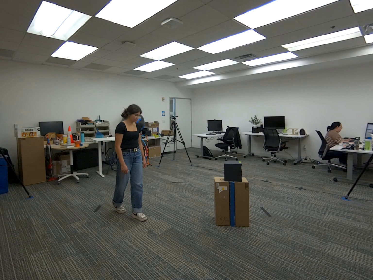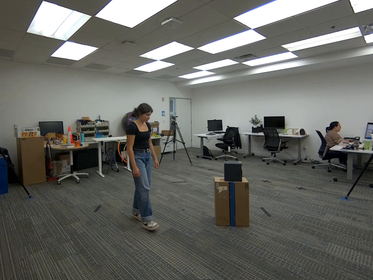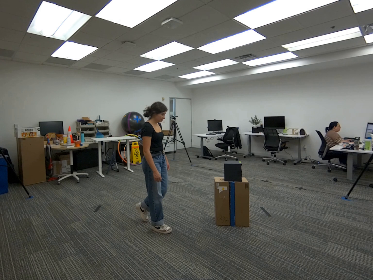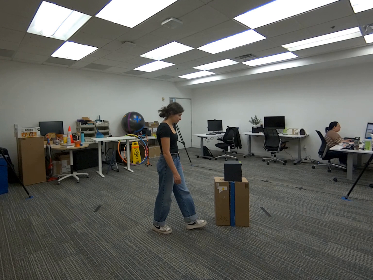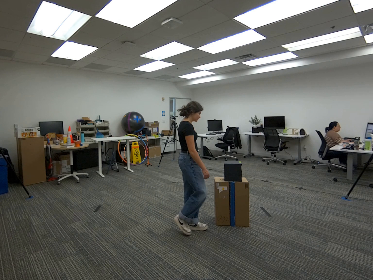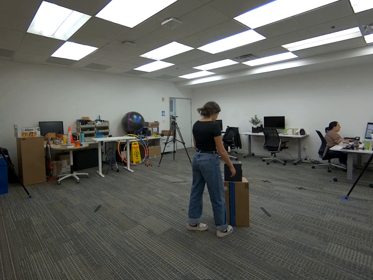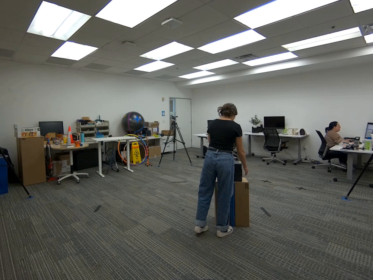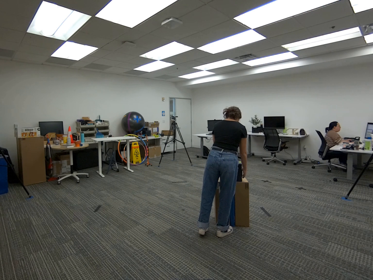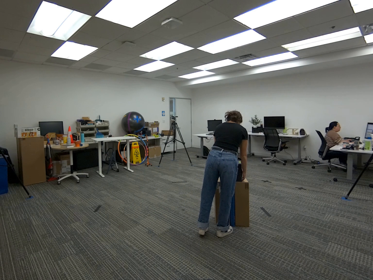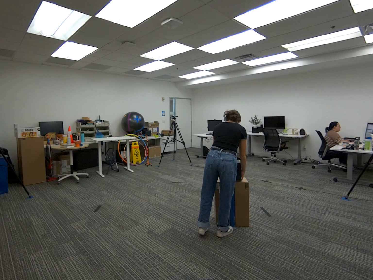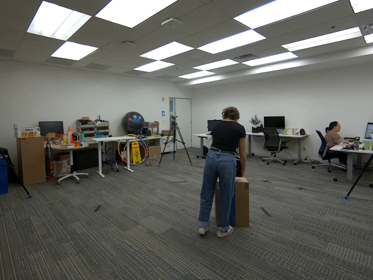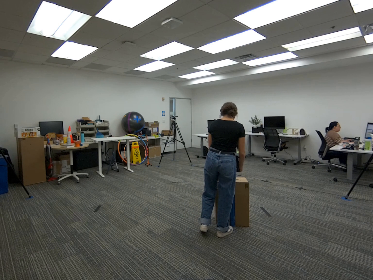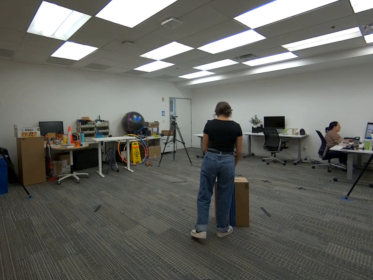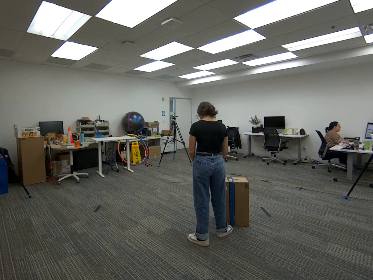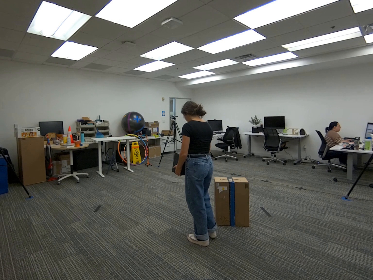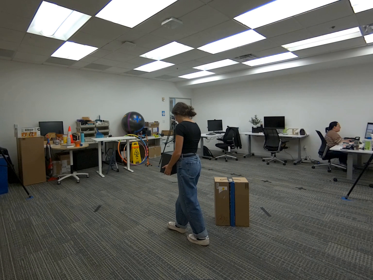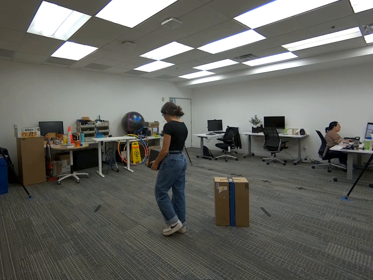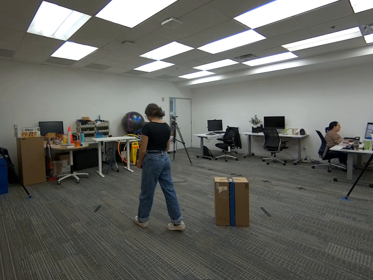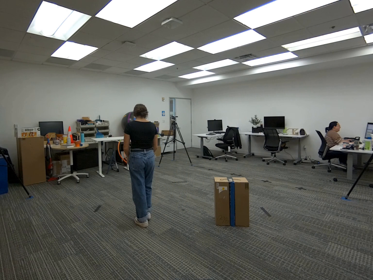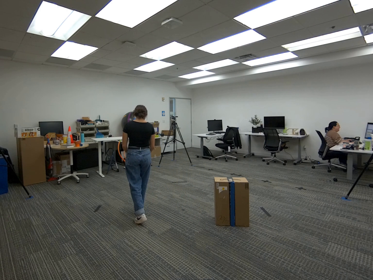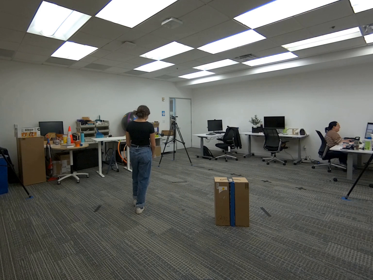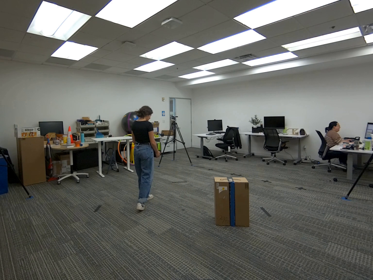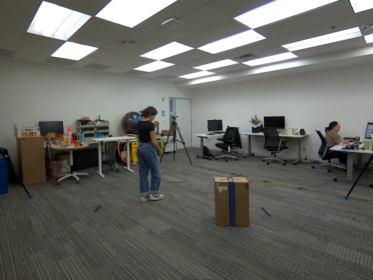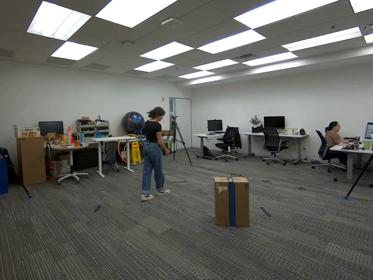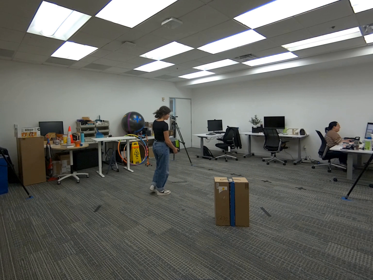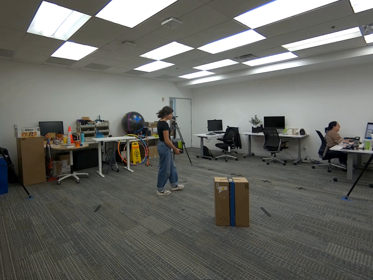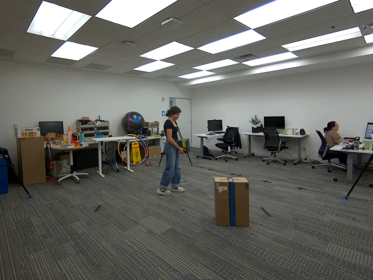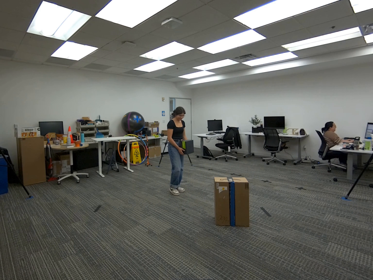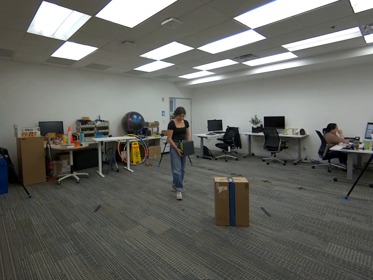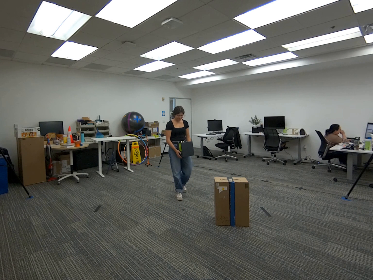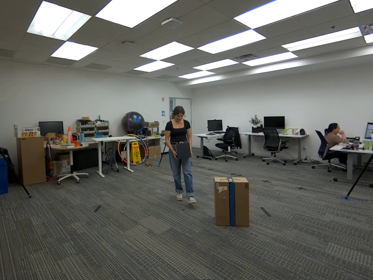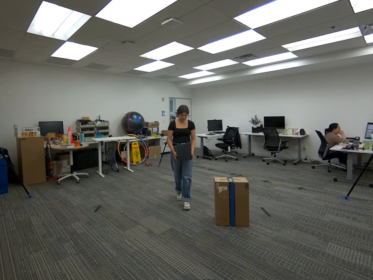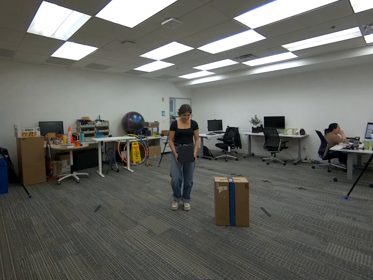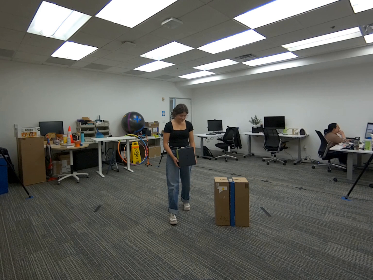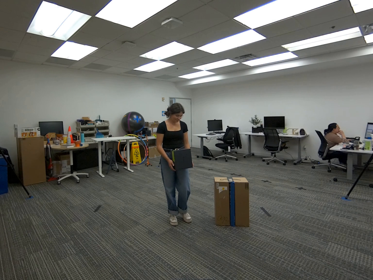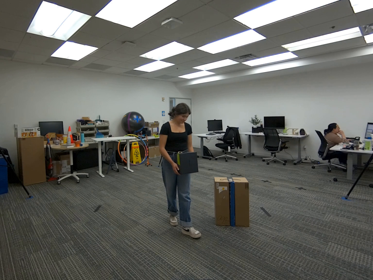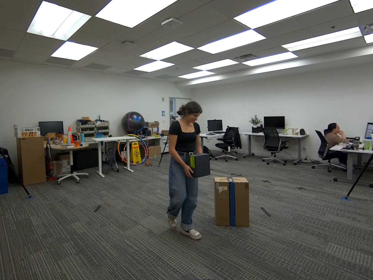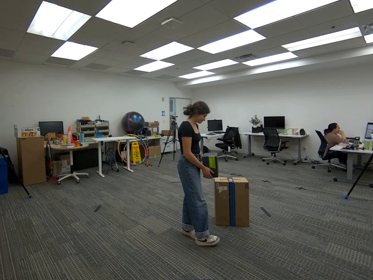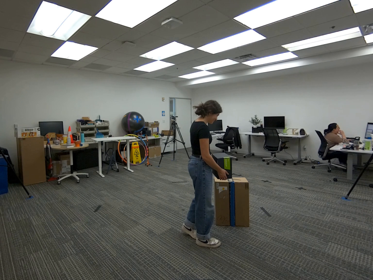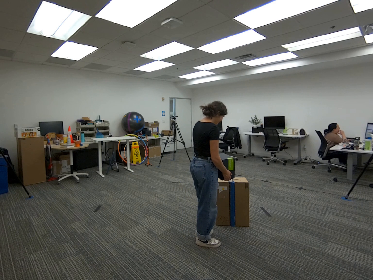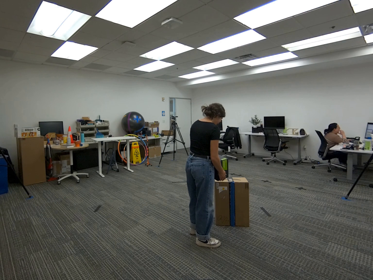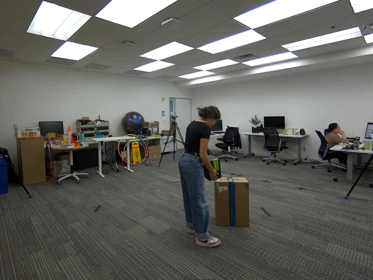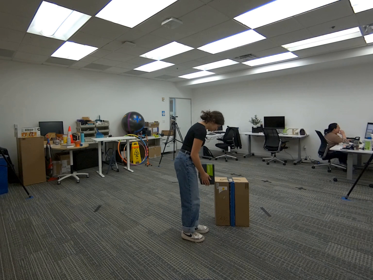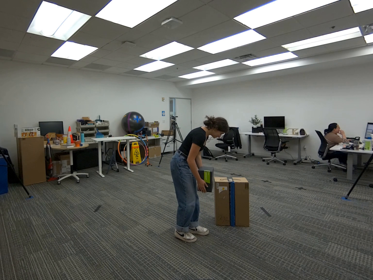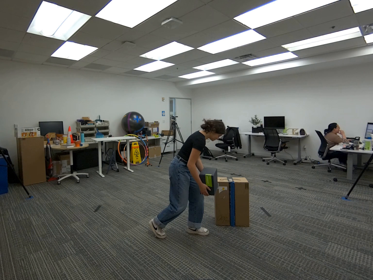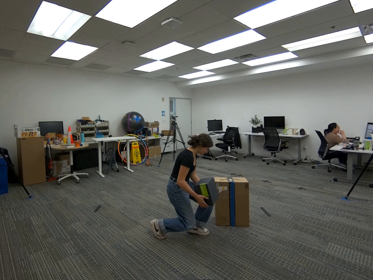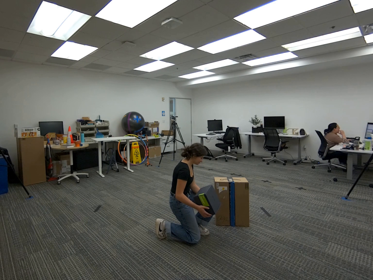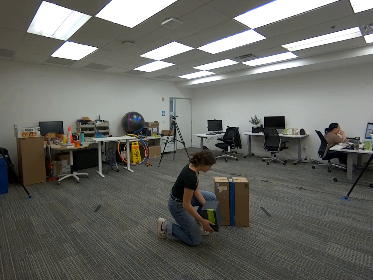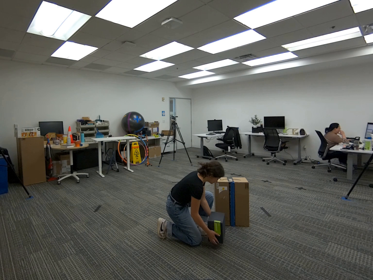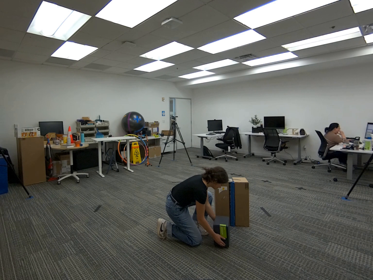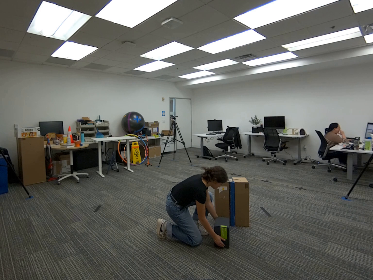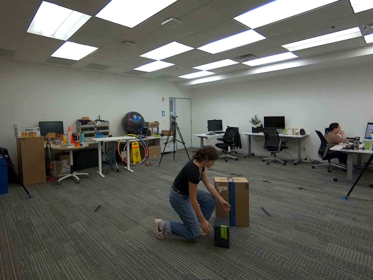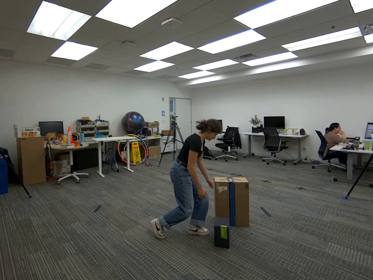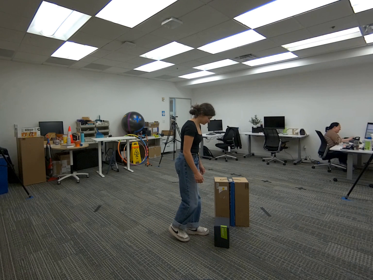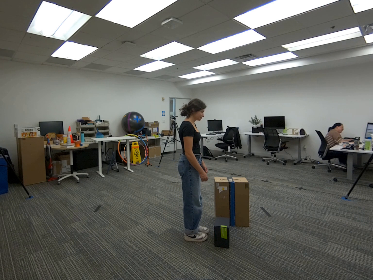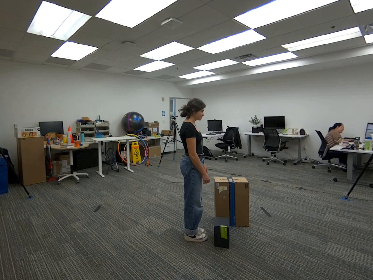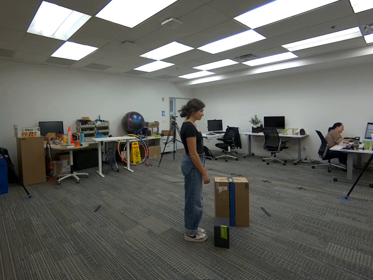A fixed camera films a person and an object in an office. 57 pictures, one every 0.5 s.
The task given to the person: Walk to the black square box from the big brown cardboard box, pick up the black square box with both hands, and place the black square box to the ground.
